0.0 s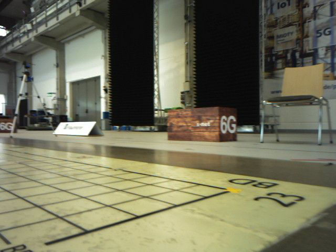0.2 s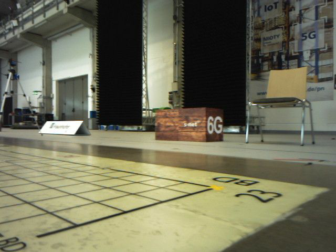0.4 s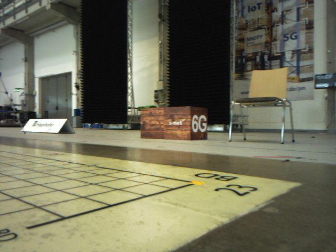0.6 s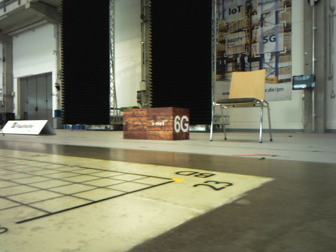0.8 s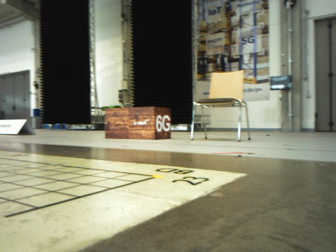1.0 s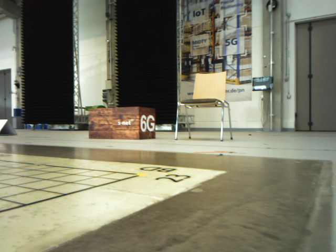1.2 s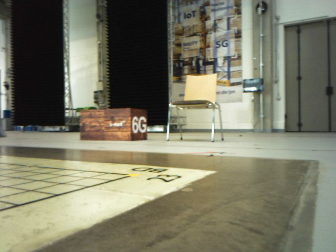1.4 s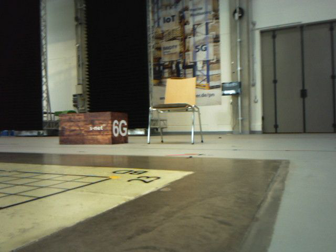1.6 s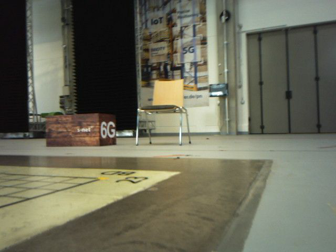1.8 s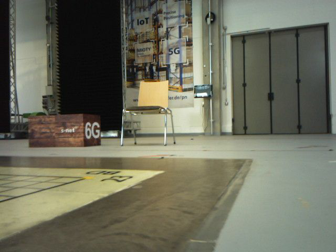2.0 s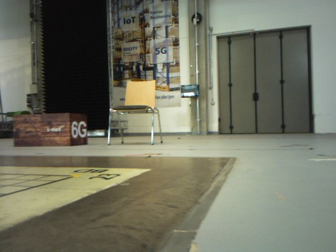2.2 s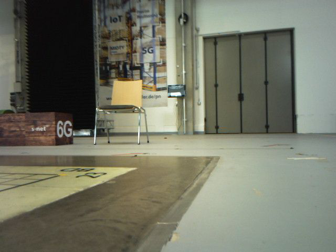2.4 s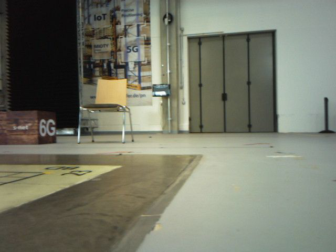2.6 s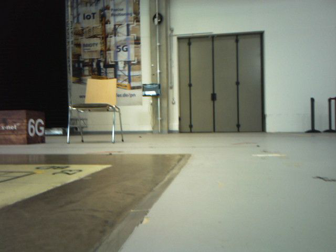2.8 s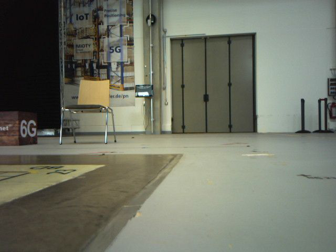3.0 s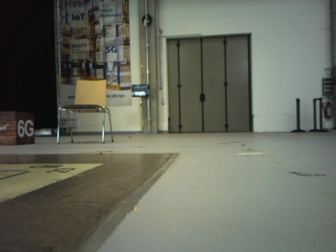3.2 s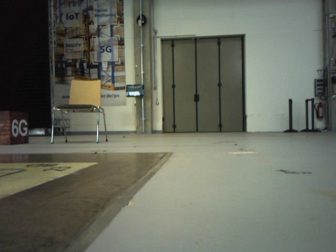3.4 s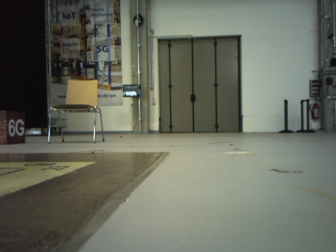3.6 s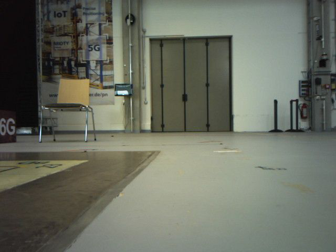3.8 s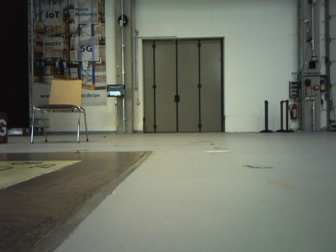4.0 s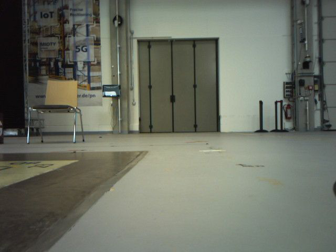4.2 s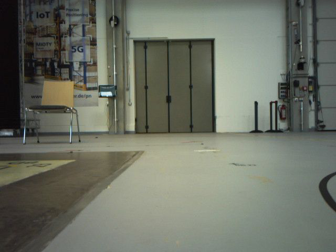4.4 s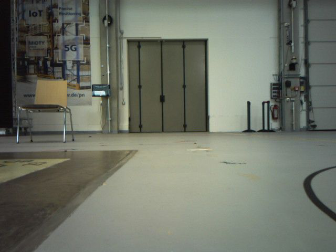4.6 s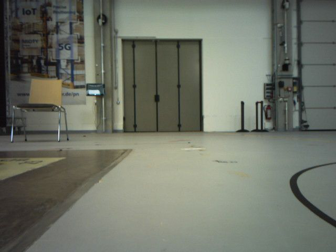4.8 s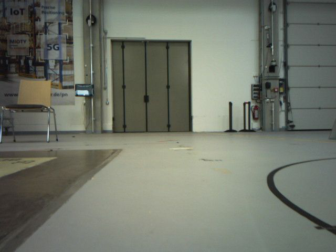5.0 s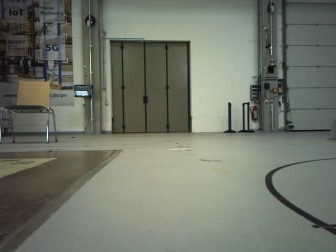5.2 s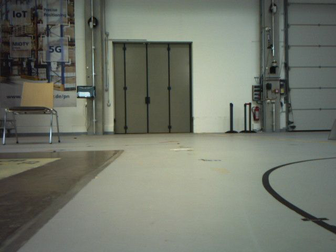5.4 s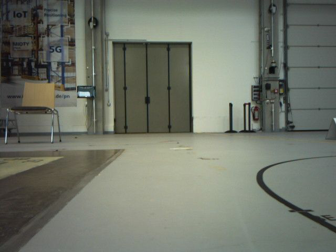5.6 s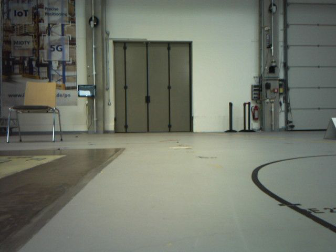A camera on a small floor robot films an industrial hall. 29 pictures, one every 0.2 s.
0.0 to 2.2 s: The scene slides to the left, as the camera pans about 30 degrees to its right. It travels backward, about 0.4 m.
2.2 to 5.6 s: The scene slides to the left, as the camera pans about 20 degrees to its right. It travels backward, about 0.6 m, so what stands in front gets smaller.
The film runs backward here.
